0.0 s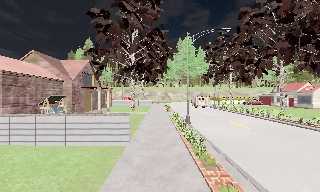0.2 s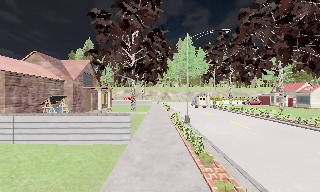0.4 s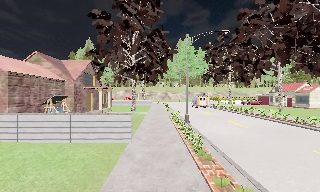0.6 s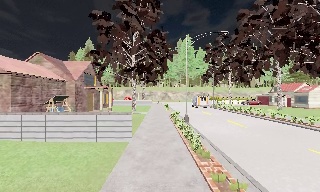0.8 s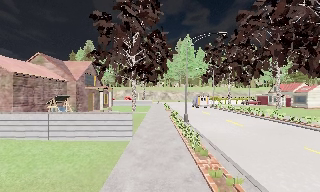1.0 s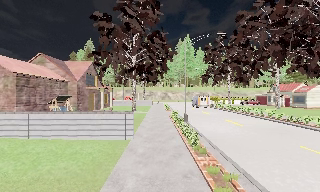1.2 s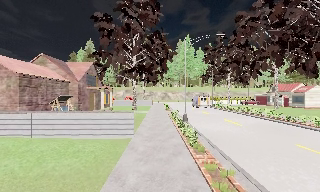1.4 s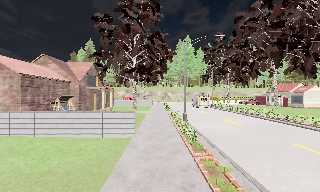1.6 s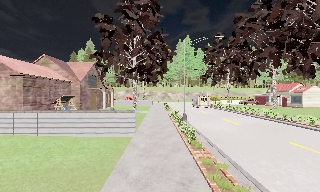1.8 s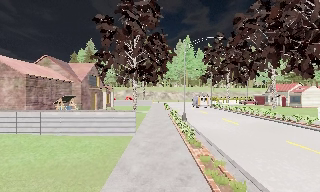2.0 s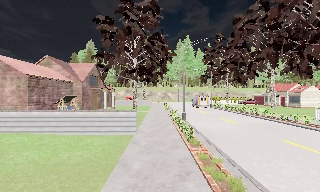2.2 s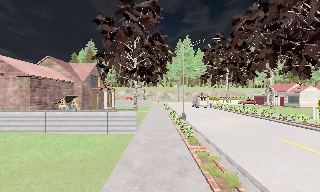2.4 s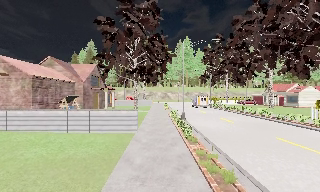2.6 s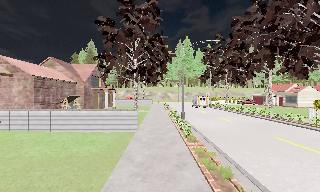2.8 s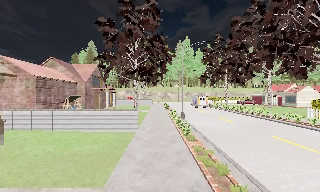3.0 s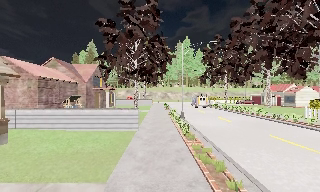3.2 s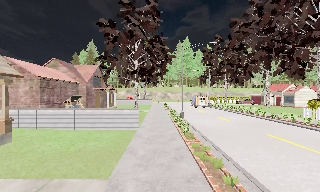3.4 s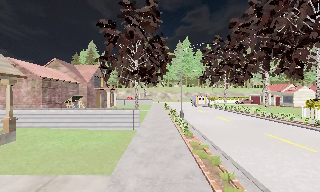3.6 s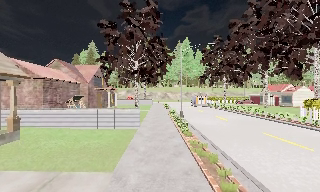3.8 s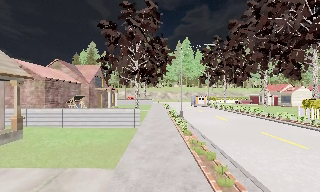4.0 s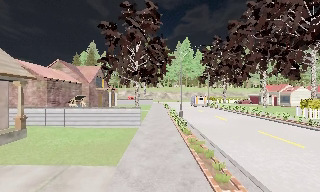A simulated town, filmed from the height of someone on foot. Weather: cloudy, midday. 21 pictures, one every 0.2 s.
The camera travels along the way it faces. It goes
backward.
0.0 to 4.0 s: The camera travels backward, about 4 m, so what stands in front gets smaller.
The film runs backward here.
